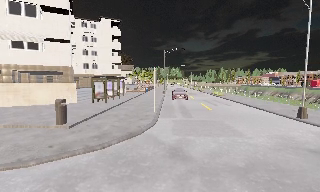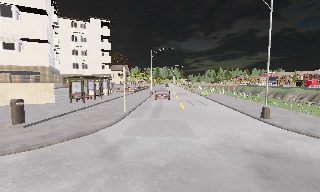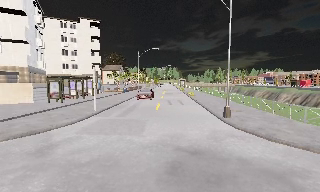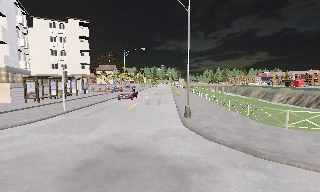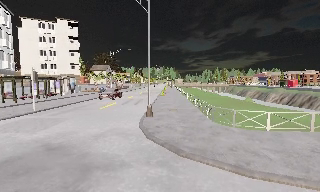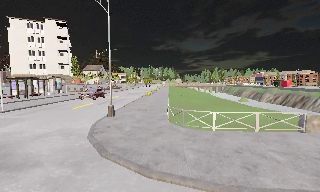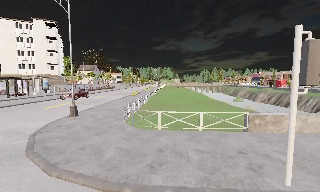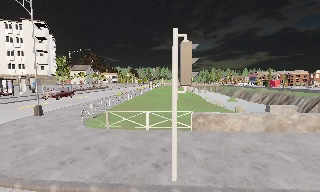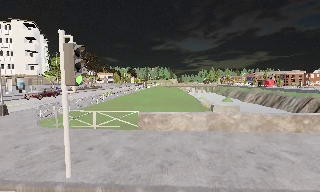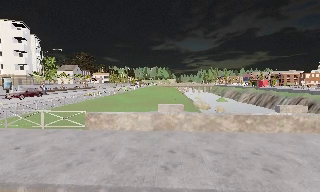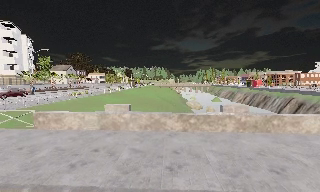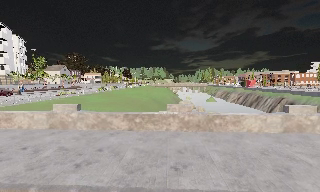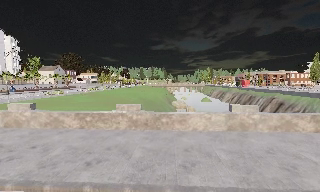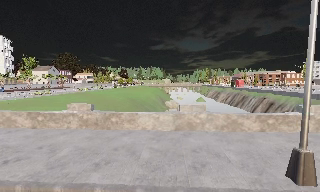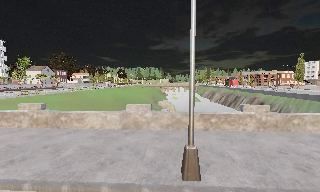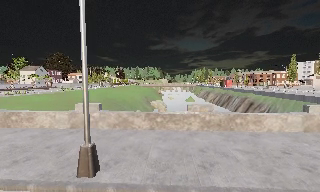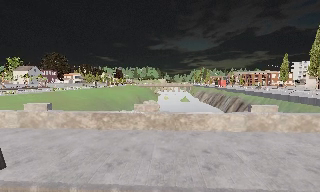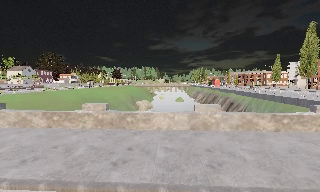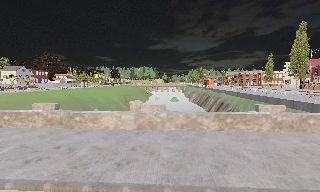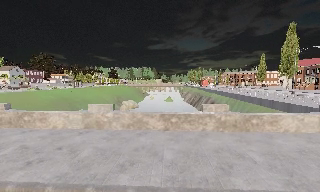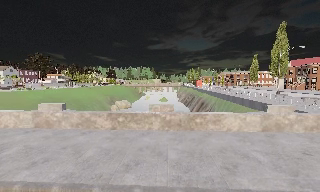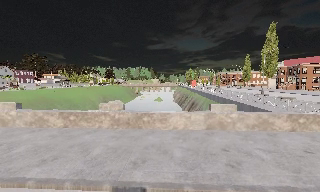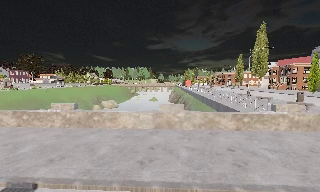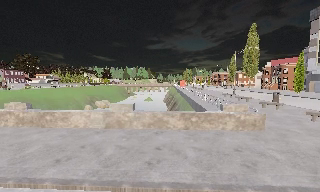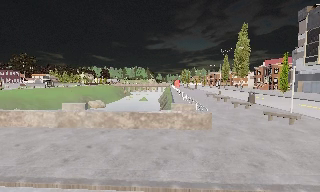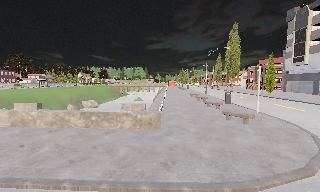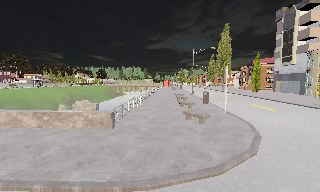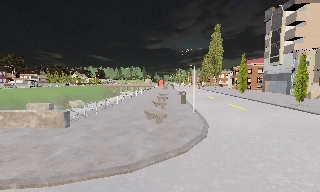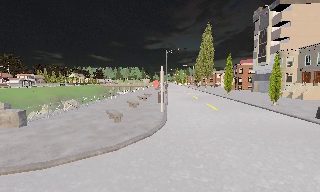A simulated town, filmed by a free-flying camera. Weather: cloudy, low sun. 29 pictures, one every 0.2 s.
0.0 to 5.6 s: The camera travels to its right, about 65 m, so close, fixed things drift to the left.
The film runs backward here.
